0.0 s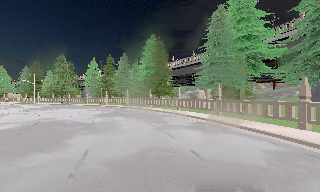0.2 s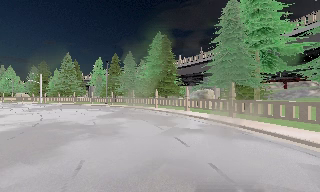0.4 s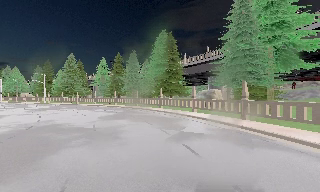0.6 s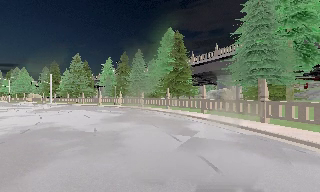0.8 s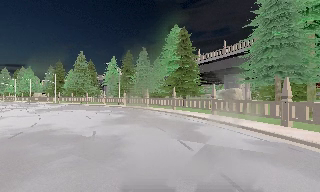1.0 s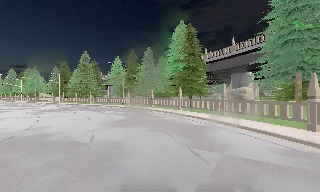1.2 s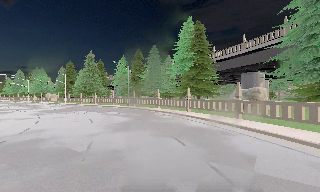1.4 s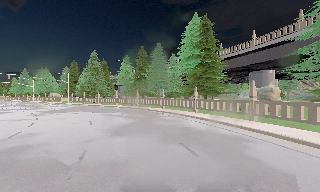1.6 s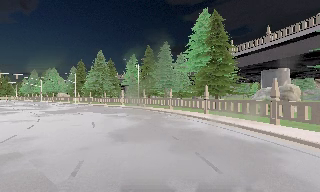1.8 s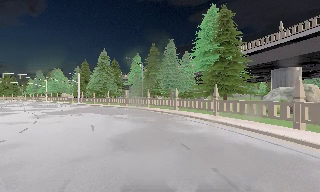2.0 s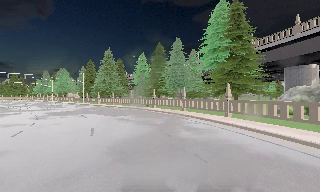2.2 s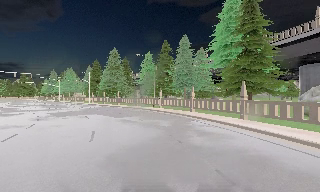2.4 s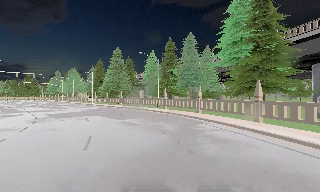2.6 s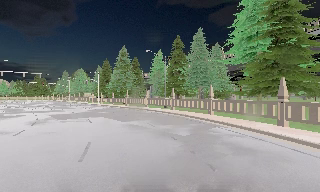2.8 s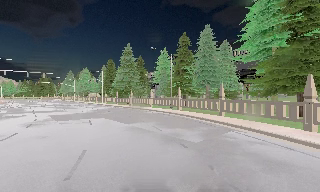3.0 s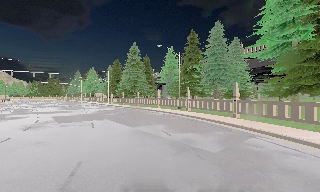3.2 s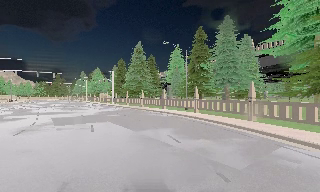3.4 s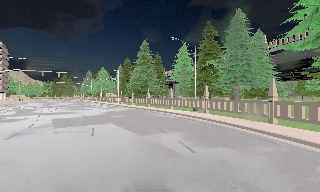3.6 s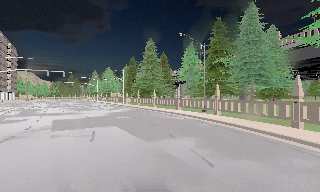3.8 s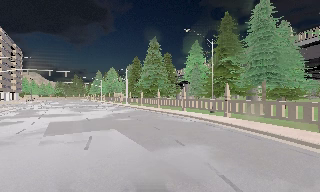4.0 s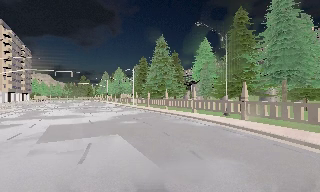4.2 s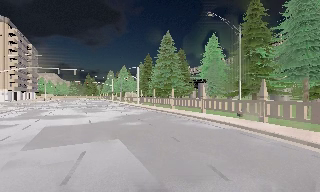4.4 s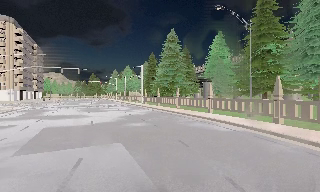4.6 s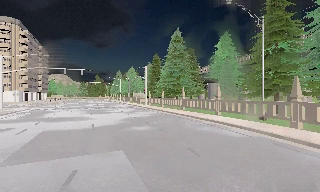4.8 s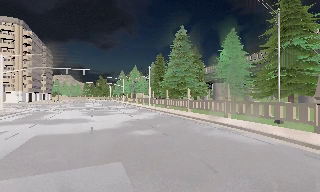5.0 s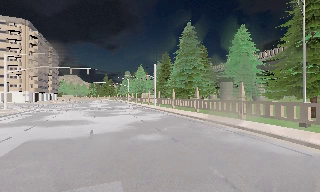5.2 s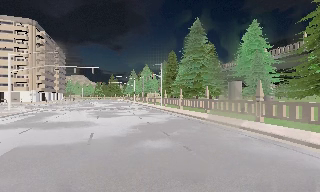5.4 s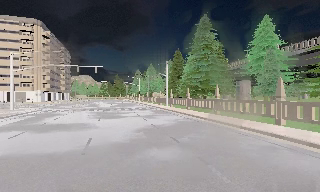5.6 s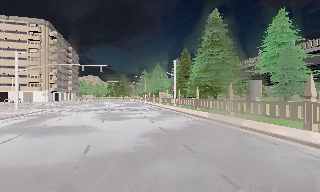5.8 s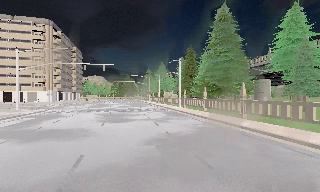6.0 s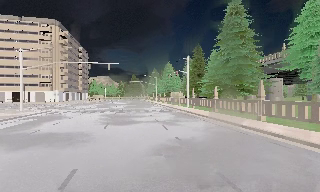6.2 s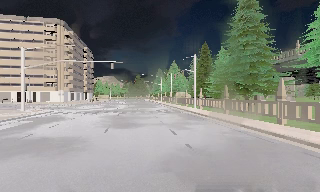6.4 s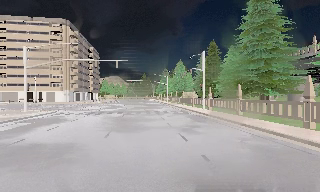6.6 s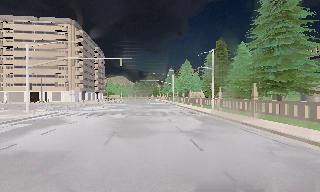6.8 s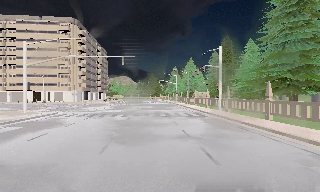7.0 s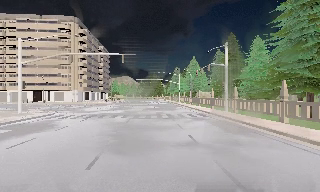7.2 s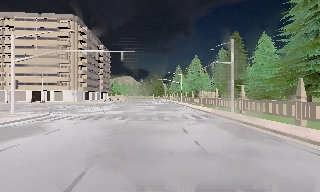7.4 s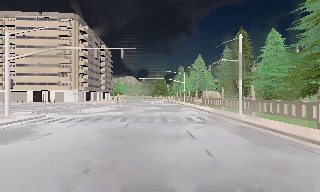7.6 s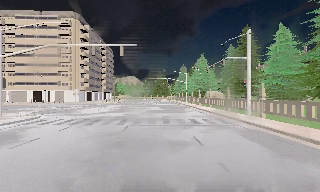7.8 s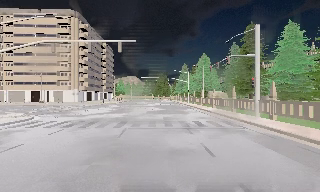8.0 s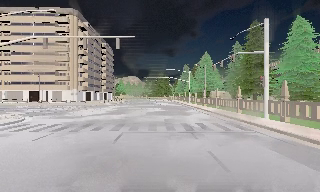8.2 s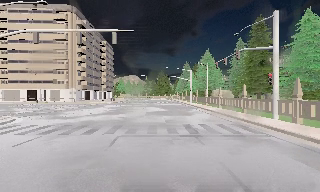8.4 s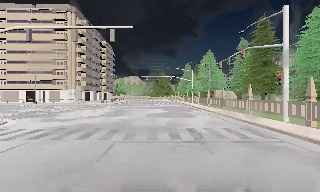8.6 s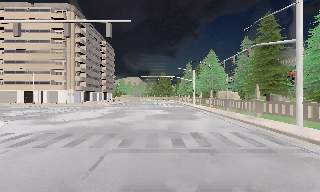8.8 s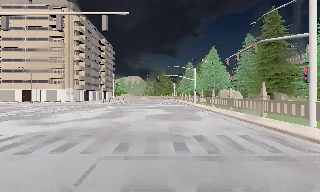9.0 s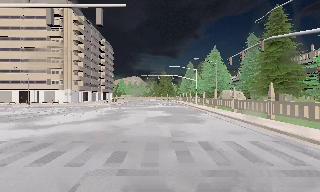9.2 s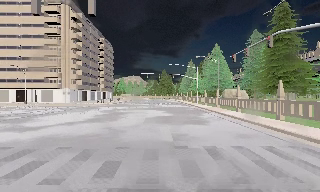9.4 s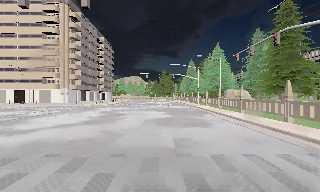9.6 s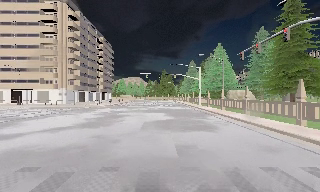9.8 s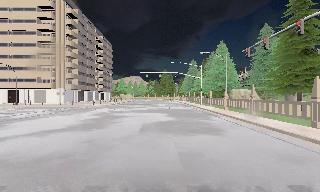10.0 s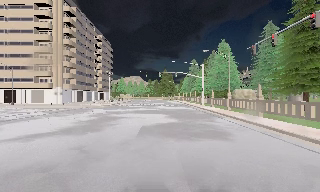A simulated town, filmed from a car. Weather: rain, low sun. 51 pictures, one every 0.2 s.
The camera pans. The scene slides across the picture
to the right.
The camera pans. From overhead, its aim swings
counterclockwise.
0.0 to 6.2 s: The camera pans to its left, which is counterclockwise from overhead, by about 55 degrees. It travels forward, about 35 m.
6.2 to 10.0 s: The camera travels forward, about 18 m, so what stands in front looms larger.
The film runs forward here.
